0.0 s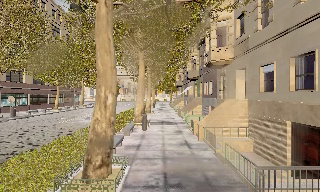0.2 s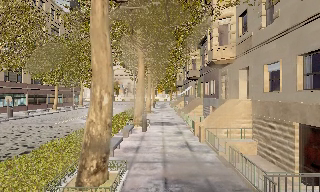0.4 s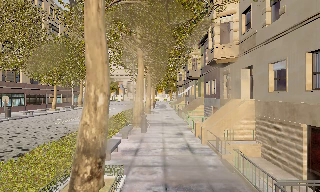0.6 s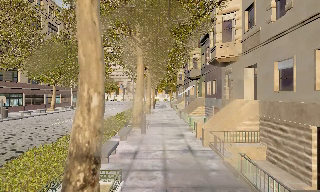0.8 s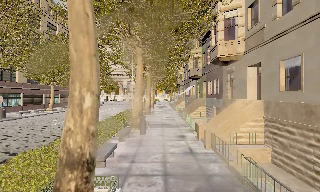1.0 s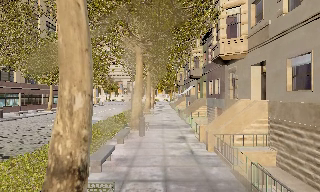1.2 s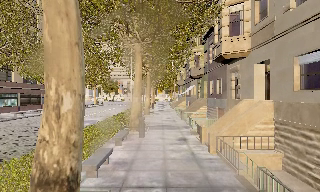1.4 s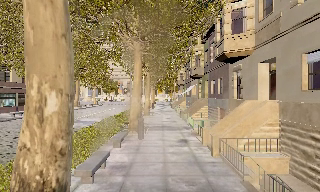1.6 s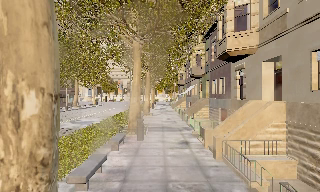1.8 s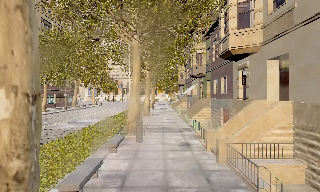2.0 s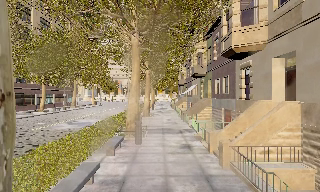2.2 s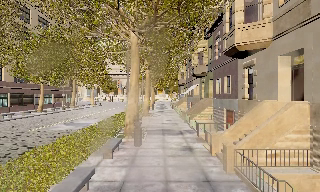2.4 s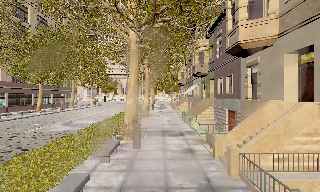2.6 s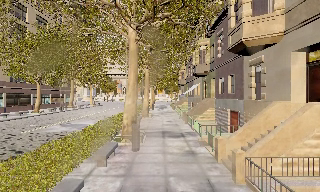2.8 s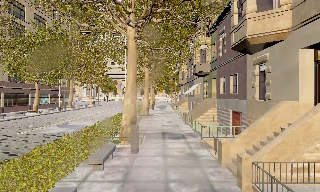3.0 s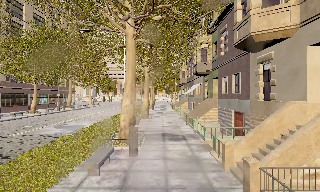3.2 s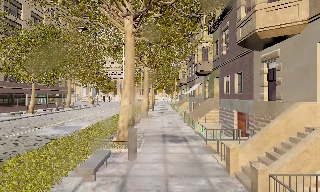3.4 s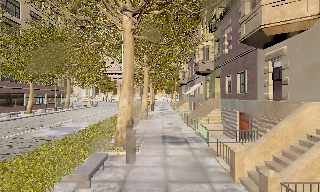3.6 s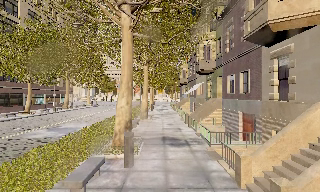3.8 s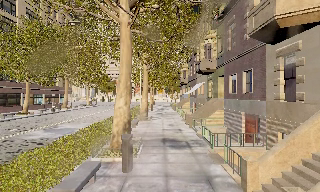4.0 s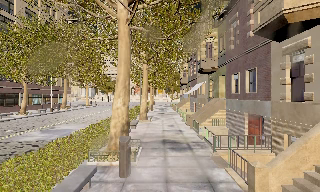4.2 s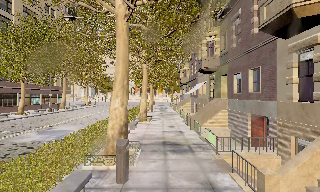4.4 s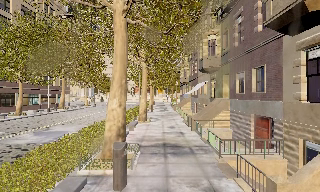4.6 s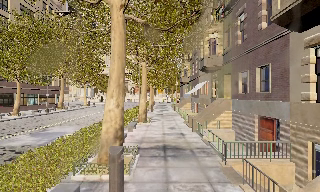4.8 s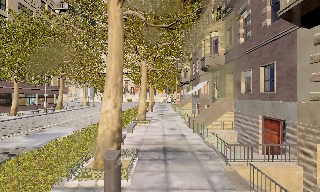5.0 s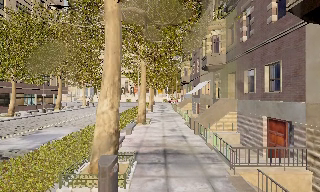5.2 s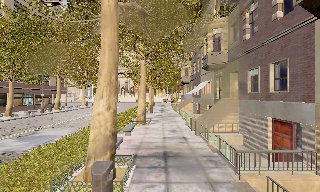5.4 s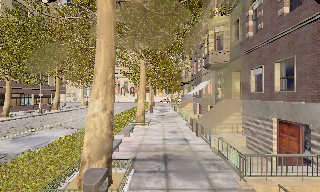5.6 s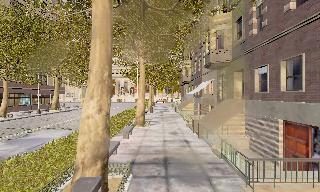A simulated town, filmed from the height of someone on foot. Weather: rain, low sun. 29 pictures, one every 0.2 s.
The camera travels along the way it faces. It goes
forward.
0.0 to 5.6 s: The camera travels forward, about 9 m, so what stands in front looms larger.
The film runs forward here.
